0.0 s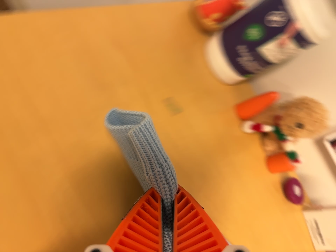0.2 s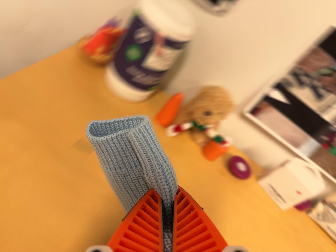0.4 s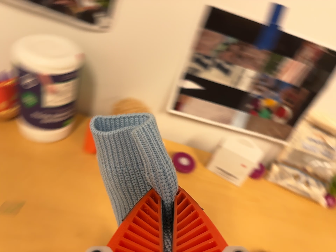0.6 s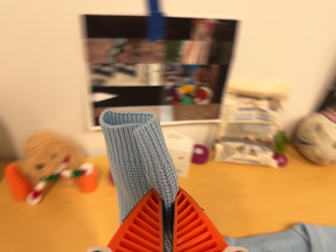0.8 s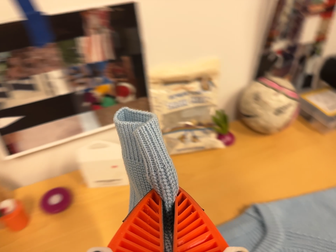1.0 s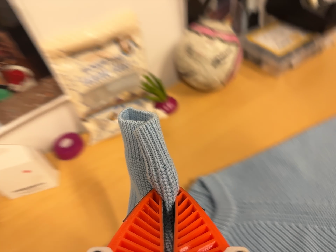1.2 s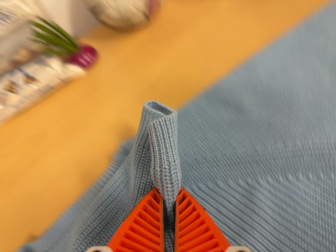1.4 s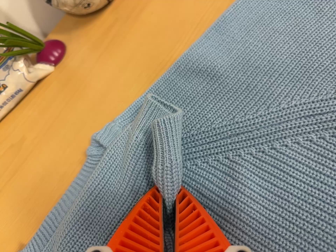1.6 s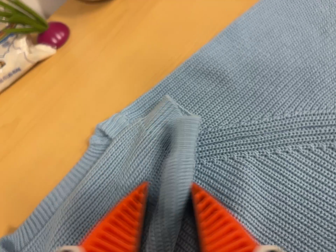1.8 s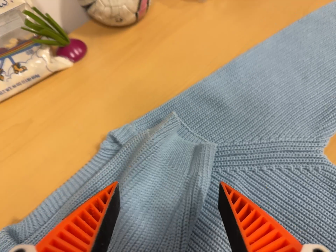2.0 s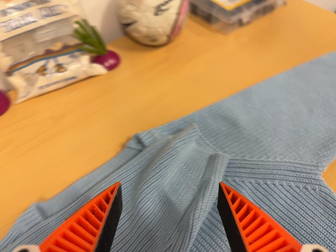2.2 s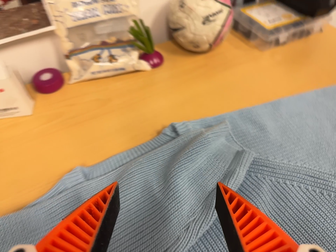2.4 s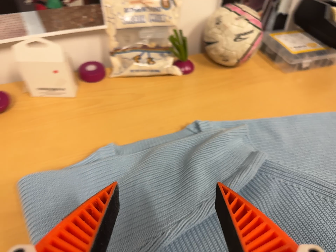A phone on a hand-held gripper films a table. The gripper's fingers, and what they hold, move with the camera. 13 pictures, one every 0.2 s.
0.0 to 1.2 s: The camera pans to its right by about 25 degrees. It travels to its right, about 60 cm, so close, fixed things drift to the left. Its aim tips toward the bottom of its view by about 20 degrees. It rolls about its line of sight by about 100 degrees, and the scene rotates counterclockwise.
1.2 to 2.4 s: The camera travels backward, toward the bottom of its view and to its left, about 18 cm, so what stands in front gets smaller. Its aim tips toward the top of its view by about 15 degrees. It rolls about its line of sight by about 25 degrees, and the scene rotates clockwise.
The film runs forward here.
